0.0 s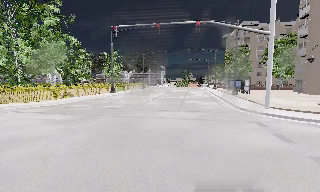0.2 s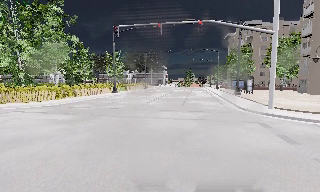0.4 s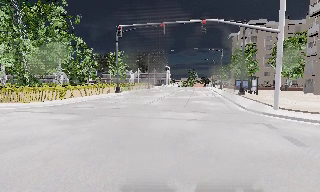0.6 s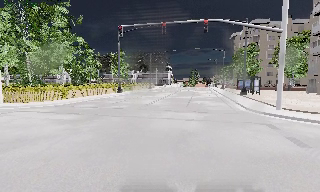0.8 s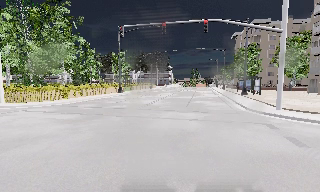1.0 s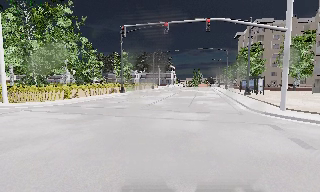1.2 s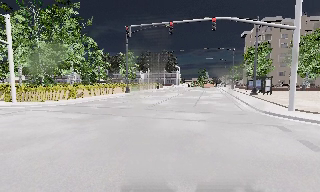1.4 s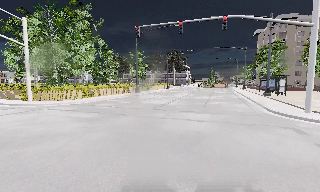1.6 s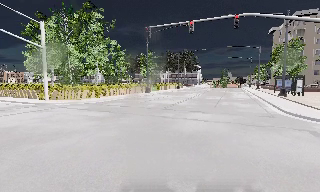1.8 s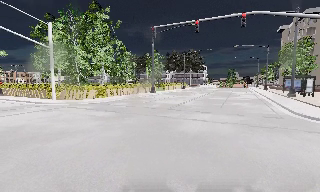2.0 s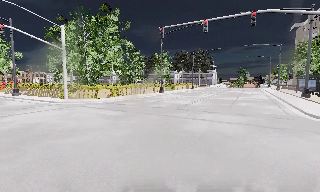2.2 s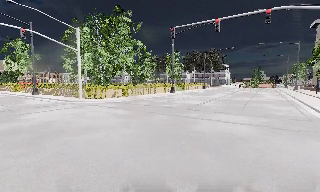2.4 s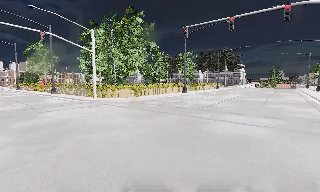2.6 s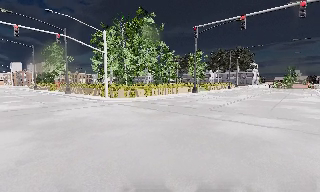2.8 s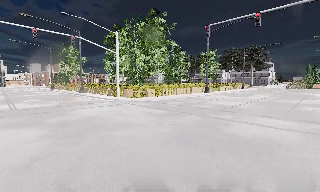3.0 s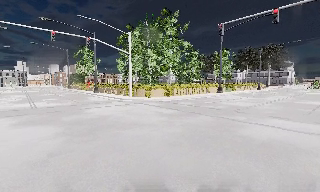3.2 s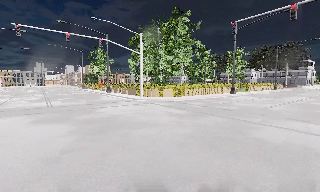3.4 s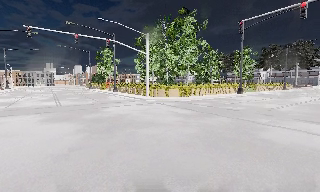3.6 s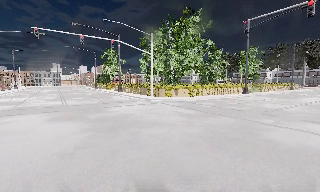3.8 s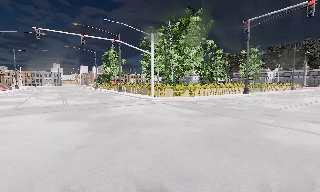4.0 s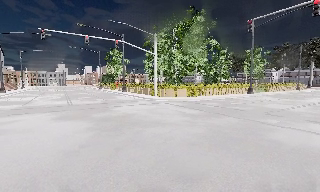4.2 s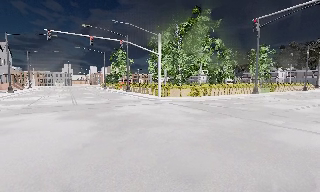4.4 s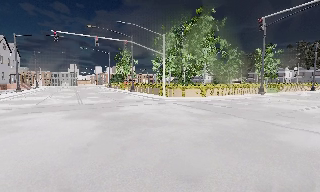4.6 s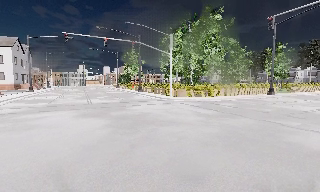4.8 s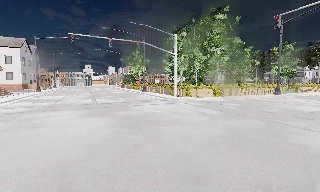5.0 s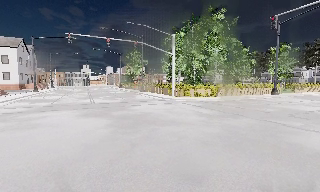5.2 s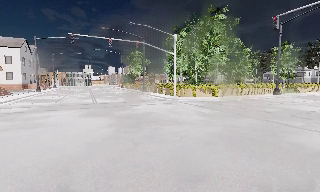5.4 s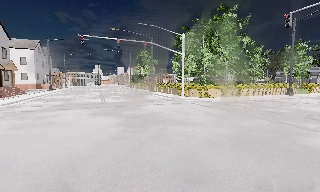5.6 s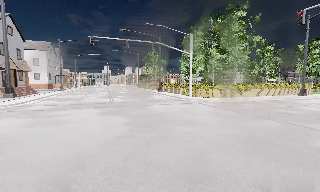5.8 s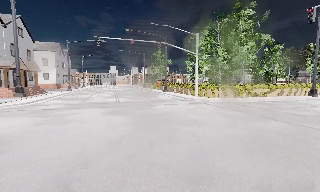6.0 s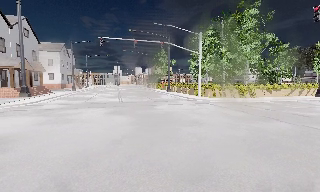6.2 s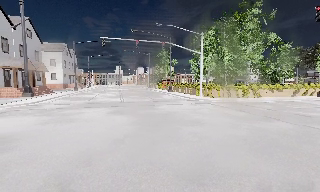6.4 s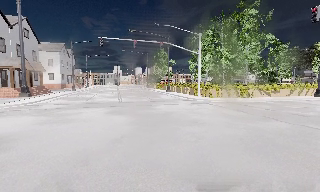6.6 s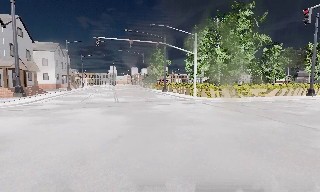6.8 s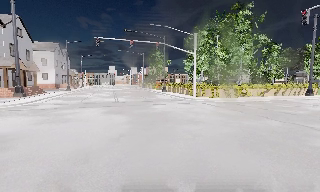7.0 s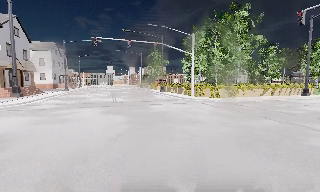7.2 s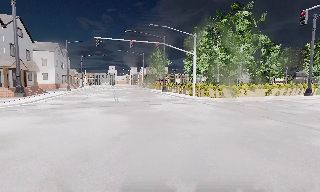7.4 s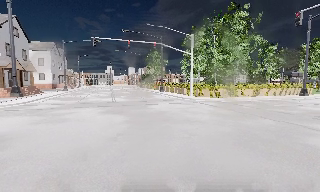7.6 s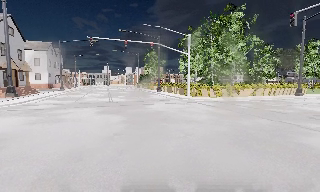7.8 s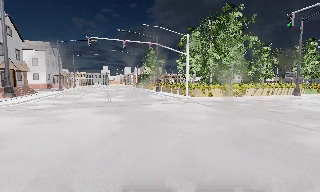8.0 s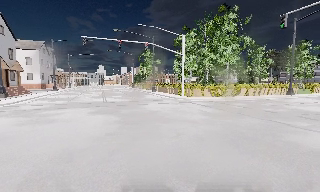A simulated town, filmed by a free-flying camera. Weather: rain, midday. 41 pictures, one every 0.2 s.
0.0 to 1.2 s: The camera shifts only a little, or ends up much as it began.
1.2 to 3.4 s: The camera pans to its left, which is counterclockwise from overhead, by about 40 degrees.
3.4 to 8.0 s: The camera pans to its left, which is counterclockwise from overhead, by about 15 degrees. It travels backward and to its right, about 1 m, so what stands in front gets smaller.
The film runs forward here.
